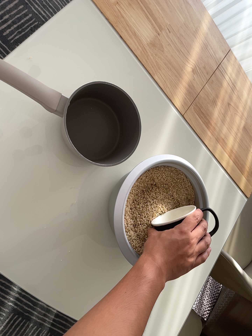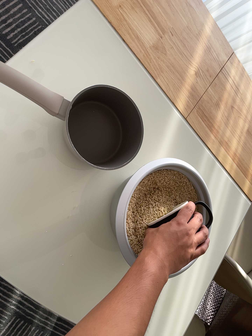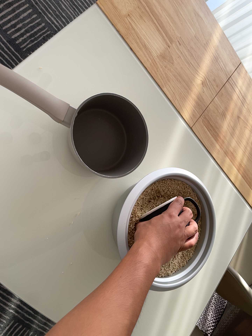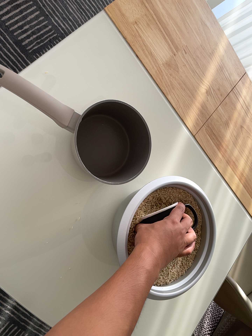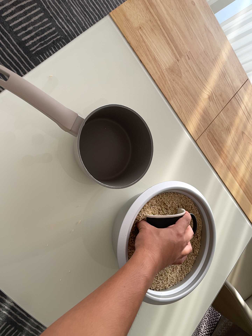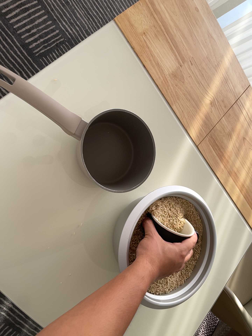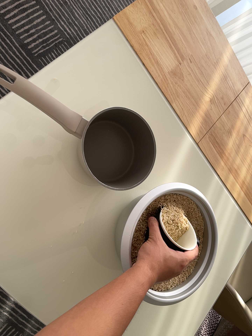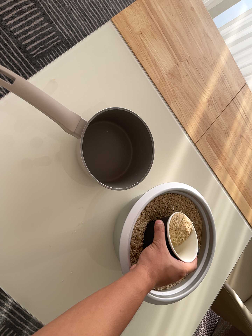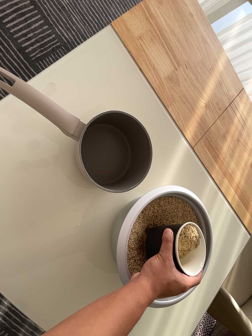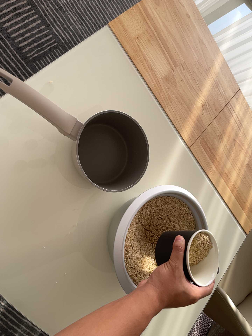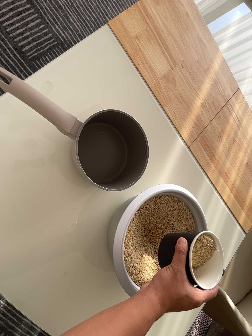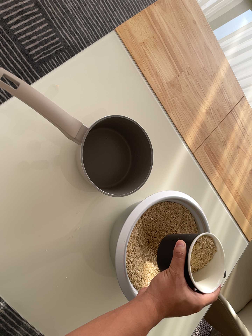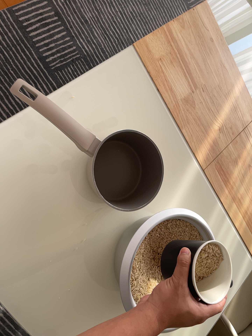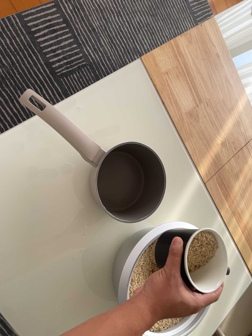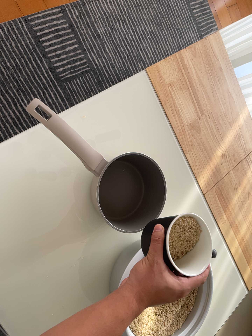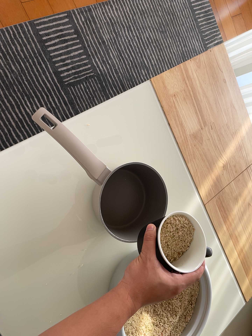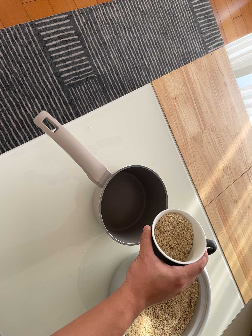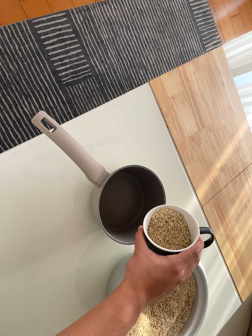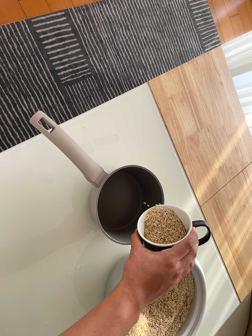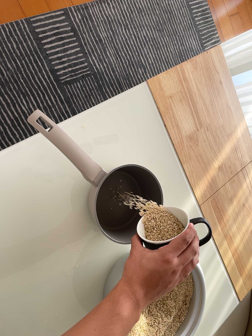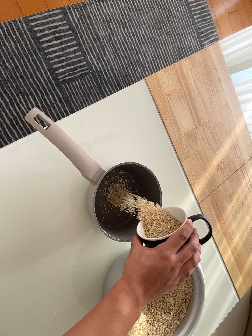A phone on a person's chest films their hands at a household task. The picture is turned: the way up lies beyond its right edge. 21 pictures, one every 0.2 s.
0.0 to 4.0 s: The camera travels toward the top of its view, about 10 cm, so close, fixed things drift downward. Its aim tips toward the top of its view by about 10 degrees, and the scene shifts downward. It rolls about its line of sight by about 15 degrees, and the scene rotates clockwise.
The film runs forward here.
